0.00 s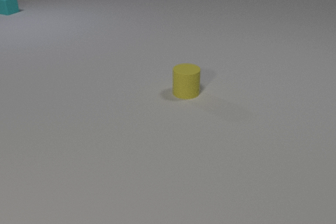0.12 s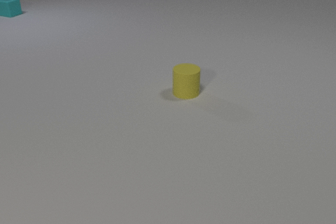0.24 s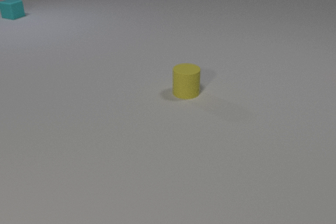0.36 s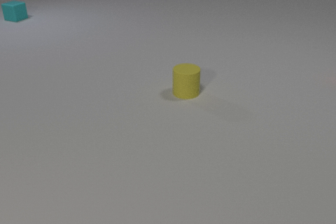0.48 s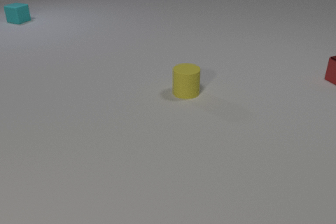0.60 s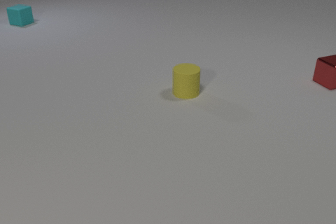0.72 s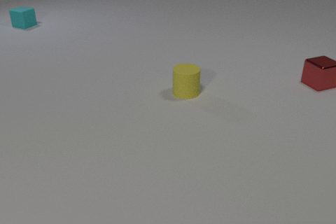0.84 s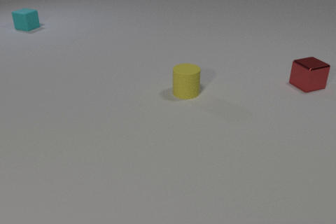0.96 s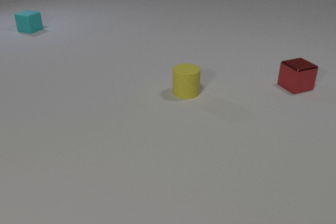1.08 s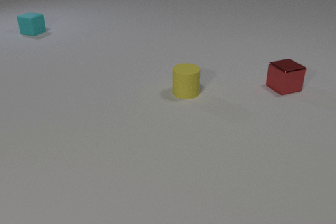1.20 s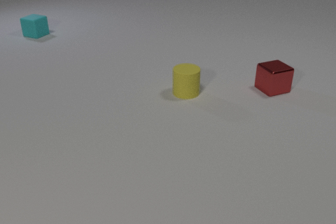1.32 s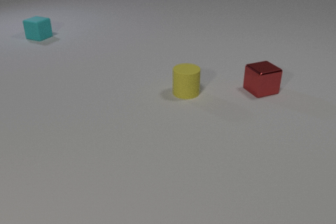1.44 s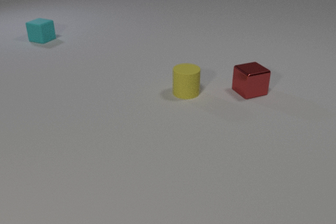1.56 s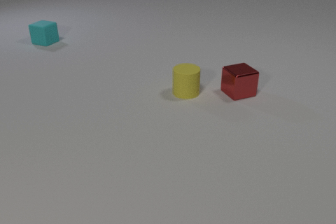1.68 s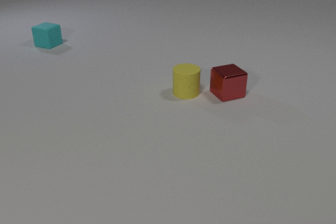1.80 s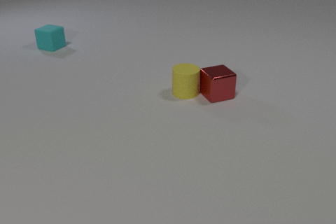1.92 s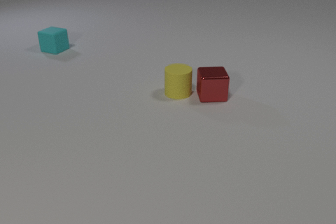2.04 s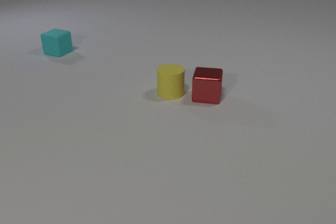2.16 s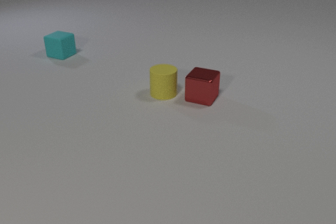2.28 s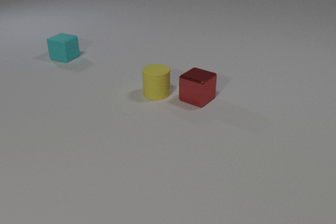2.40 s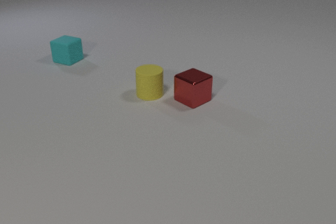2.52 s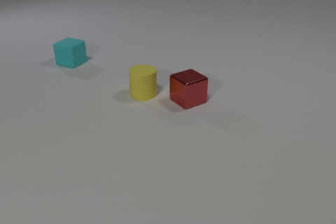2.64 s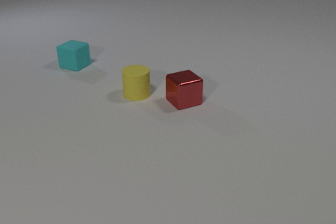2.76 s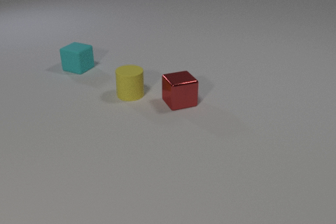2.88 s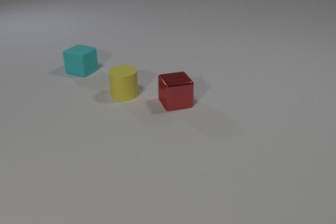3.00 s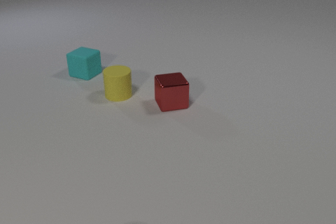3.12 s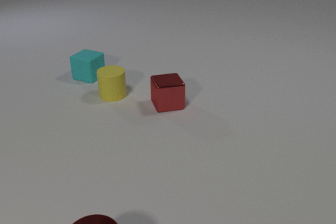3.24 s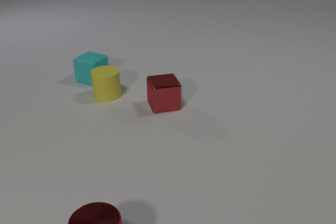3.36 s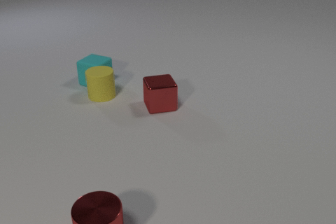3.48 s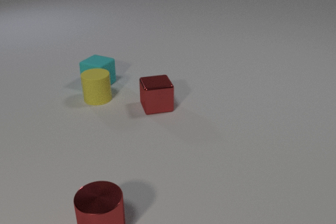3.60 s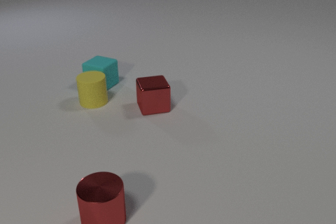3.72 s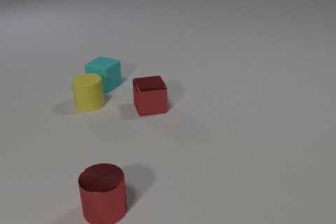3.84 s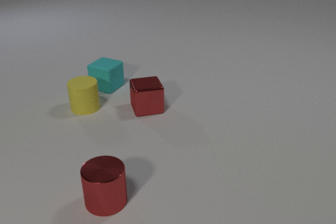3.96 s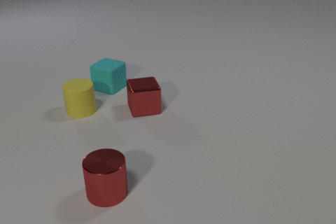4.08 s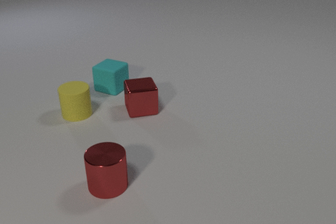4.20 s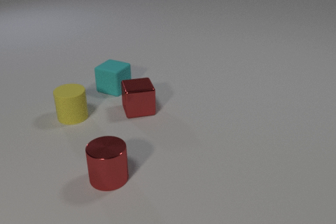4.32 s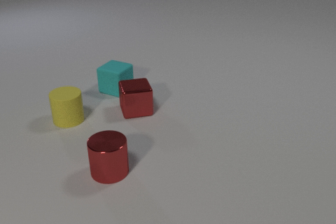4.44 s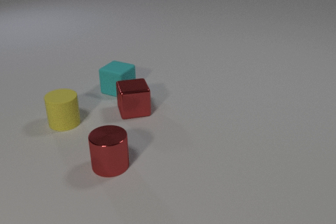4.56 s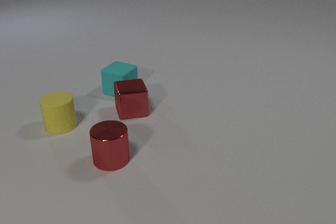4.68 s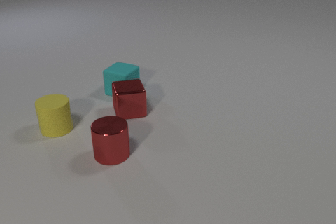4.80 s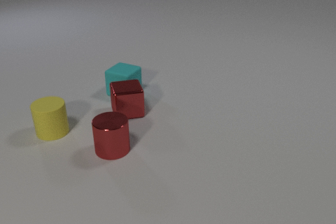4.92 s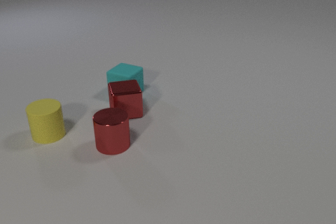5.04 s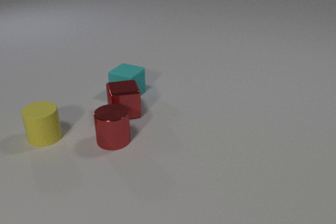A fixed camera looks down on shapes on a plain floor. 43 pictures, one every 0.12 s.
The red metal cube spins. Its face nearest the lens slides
to the left.
The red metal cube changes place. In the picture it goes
to the left.
0.00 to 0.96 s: The red metal cube comes in at the right edge, slides to the left and toward the camera. The cyan rubber cube slides toward the camera.
0.96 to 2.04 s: The red metal cube slides to the left and toward the camera, spins clockwise seen from above by about 30 degrees, its near face sliding to the left. The yellow rubber cylinder slides to the left. The cyan rubber cube slides toward the camera. The red metal cube and the yellow rubber cylinder collide.
2.04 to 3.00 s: The red metal cube slides to the left and toward the camera, spins clockwise seen from above by about 60 degrees, its near face sliding to the left. The yellow rubber cylinder slides to the left. The cyan rubber cube slides toward the camera.
3.00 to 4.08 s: The red metal cube slides to the left. The yellow rubber cylinder slides to the left and toward the camera. The cyan rubber cube slides toward the camera and to the right. The red metal cylinder comes in at the bottom edge, slides away from the camera. The yellow rubber cylinder and the cyan rubber cube collide.
4.08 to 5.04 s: The red metal cube slides to the left. The yellow rubber cylinder slides toward the camera and to the left. The cyan rubber cube slides to the right and toward the camera. The red metal cylinder slides away from the camera.
What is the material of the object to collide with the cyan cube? rubber.
Are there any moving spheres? no.
How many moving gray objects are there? 0.
